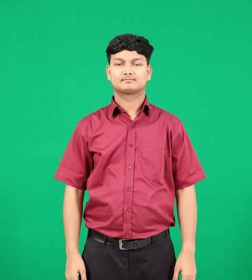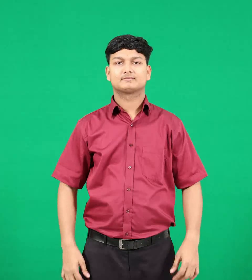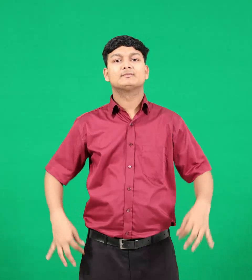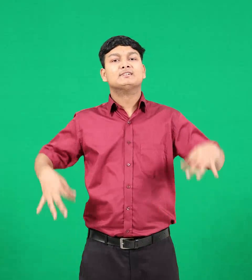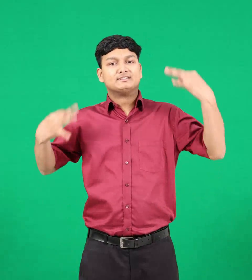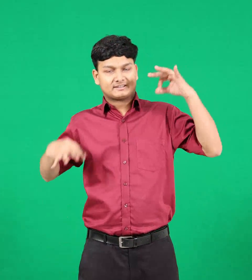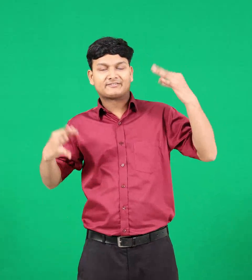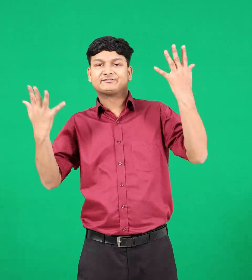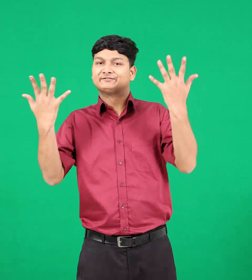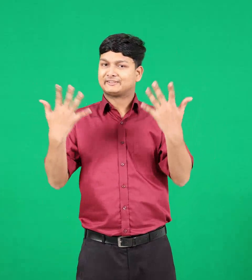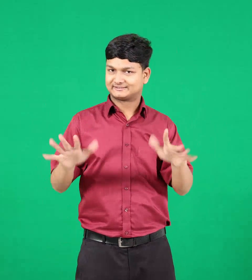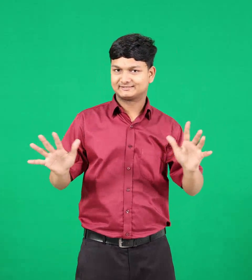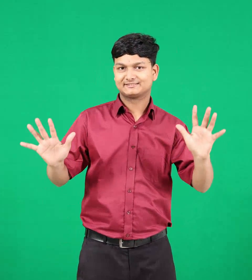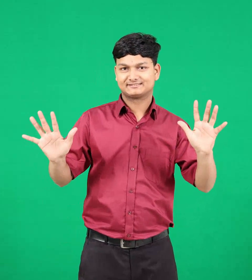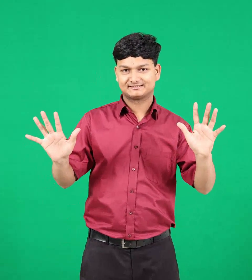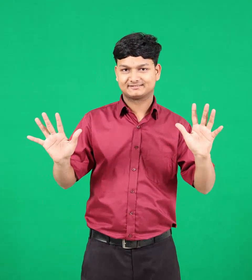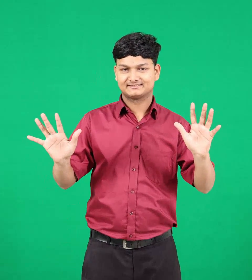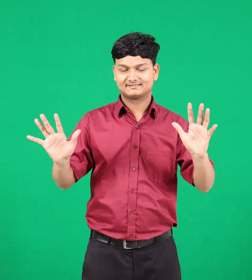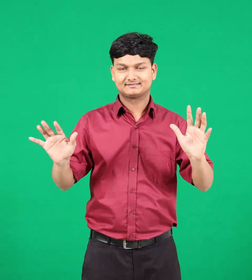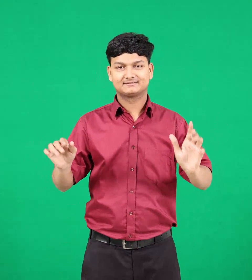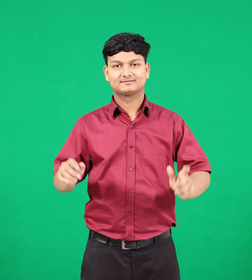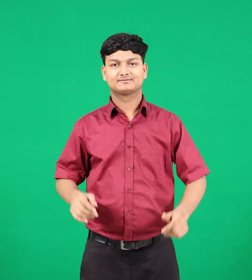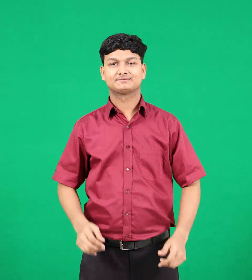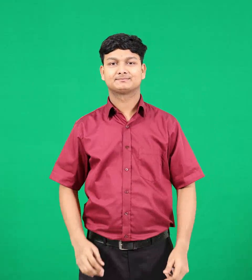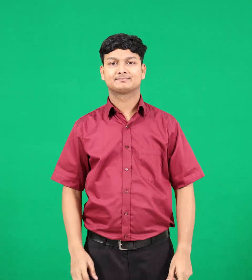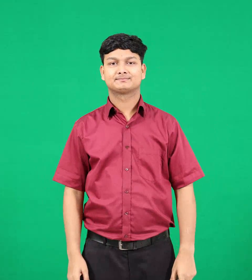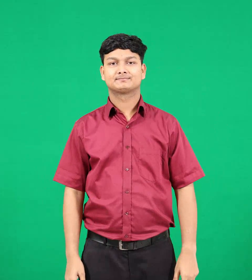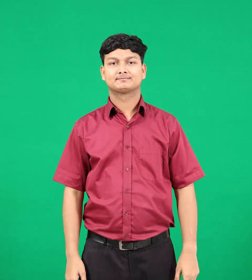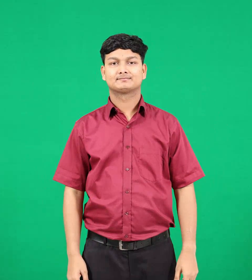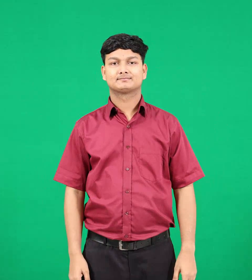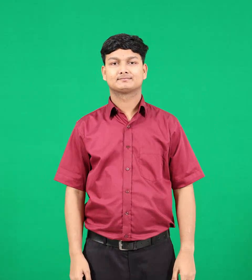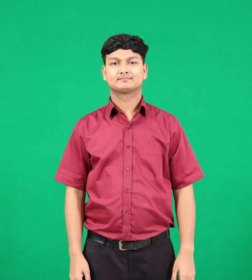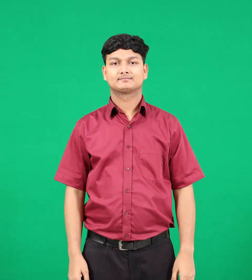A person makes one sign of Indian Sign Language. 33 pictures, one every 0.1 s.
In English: danced
